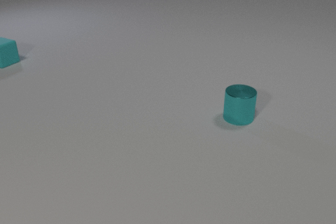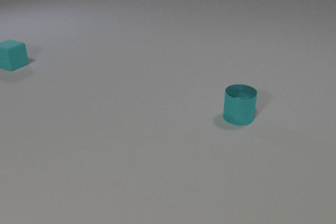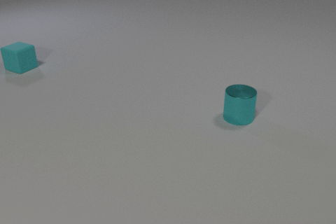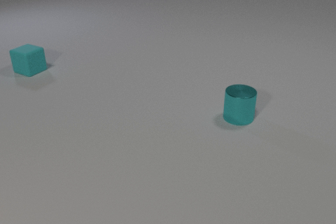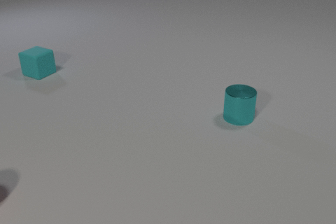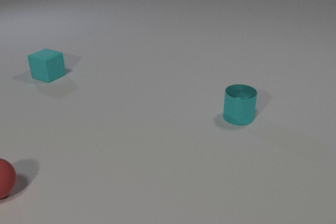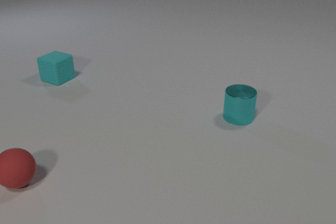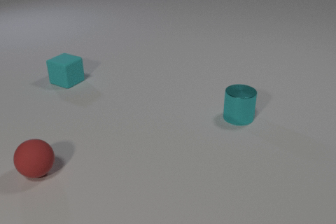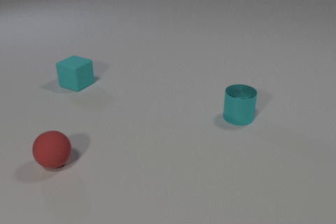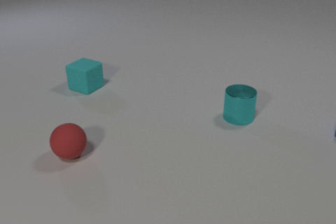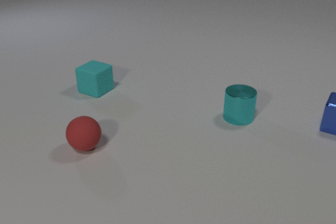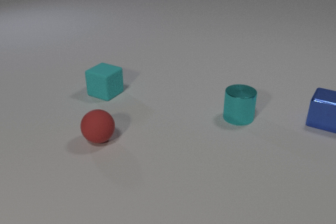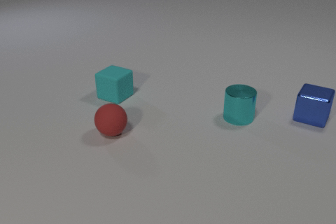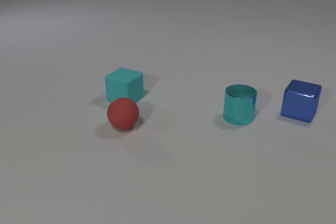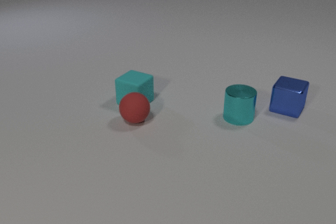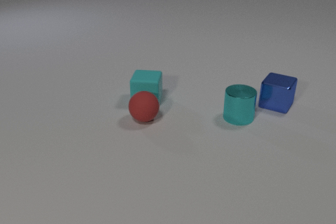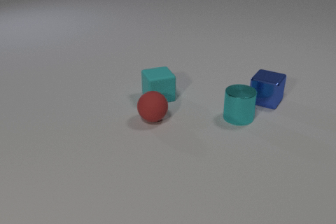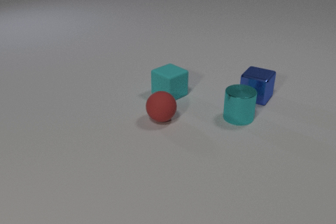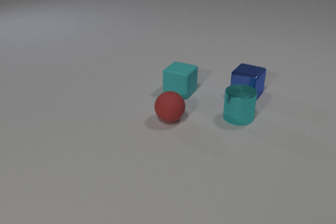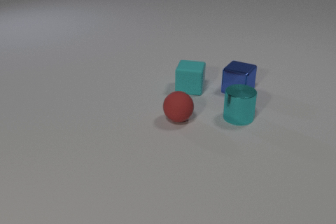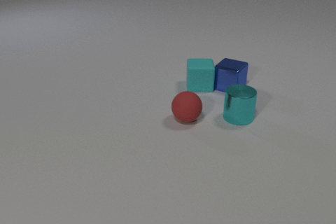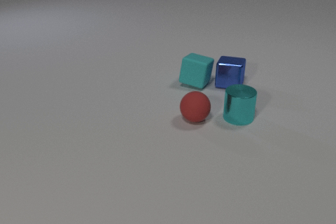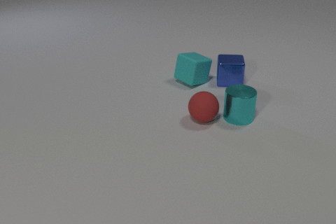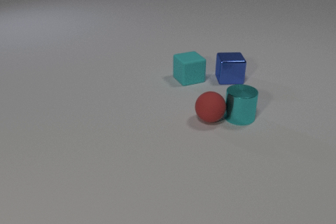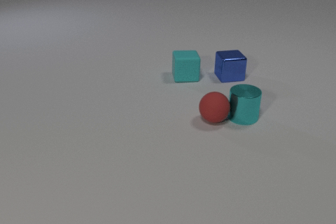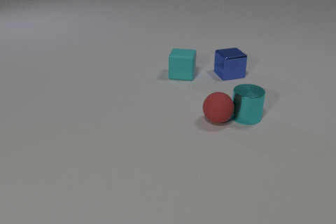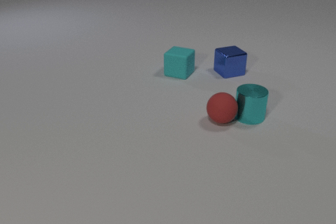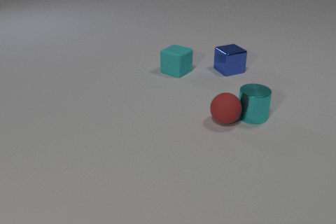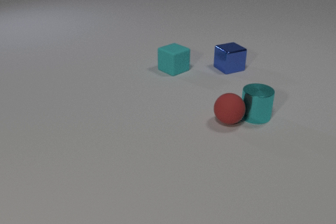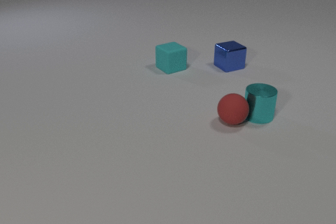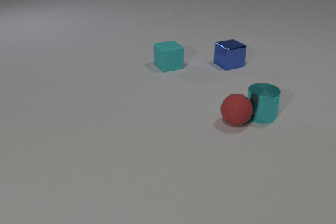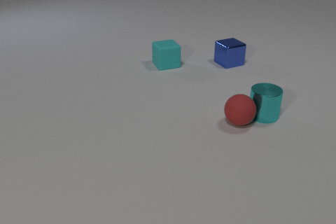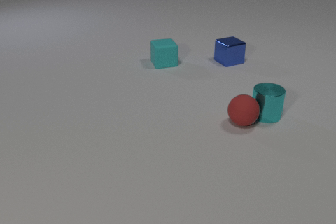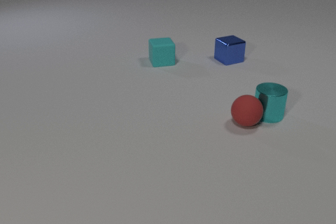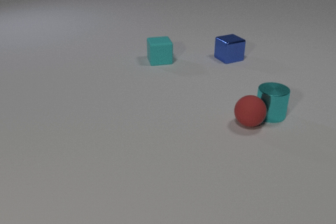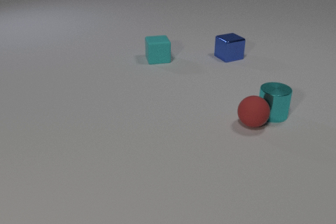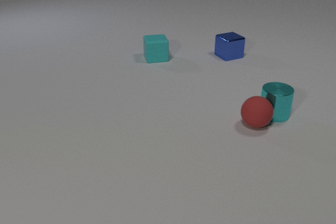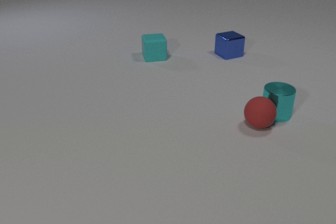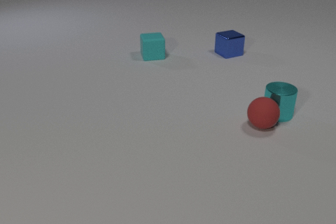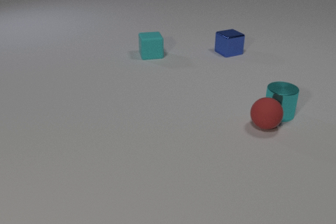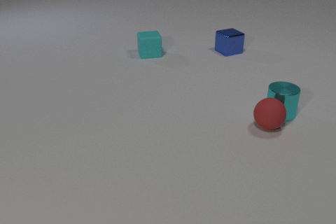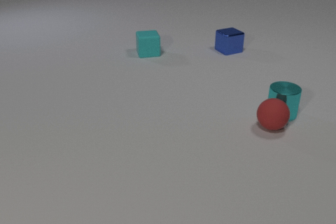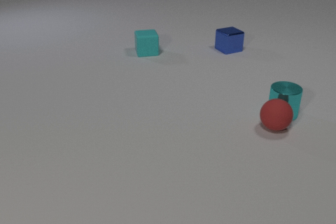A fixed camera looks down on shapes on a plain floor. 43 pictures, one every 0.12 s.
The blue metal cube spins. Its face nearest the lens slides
to the right.
The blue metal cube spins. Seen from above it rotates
counterclockwise.
0.00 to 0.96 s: The red rubber sphere comes in at the left edge, rolls to the right and away from the camera. The cyan rubber cube slides toward the camera and to the right.
0.96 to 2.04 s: The red rubber sphere rolls to the right and away from the camera. The cyan rubber cube slides to the right, spins counterclockwise seen from above by about 75 degrees, its near face sliding to the right. The blue metal cube comes in at the right edge, slides to the left and away from the camera. The red rubber sphere and the cyan rubber cube collide.
2.04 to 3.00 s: The red rubber sphere rolls to the right. The cyan rubber cube slides away from the camera, spins clockwise seen from above by about 45 degrees, its near face sliding to the left. The cyan metal cylinder slides to the right. The blue metal cube slides away from the camera and to the left, spins counterclockwise seen from above by about 45 degrees, its near face sliding to the right. The cyan rubber cube and the blue metal cube collide. The red rubber sphere and the cyan metal cylinder collide.
3.00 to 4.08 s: The red rubber sphere rolls to the right. The cyan rubber cube slides away from the camera and to the left, spins so that its near face slides to the left, clockwise seen from above. The cyan metal cylinder slides to the right and away from the camera. The blue metal cube slides away from the camera.
4.08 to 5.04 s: The red rubber sphere rolls to the right. The cyan rubber cube slides away from the camera and to the left. The cyan metal cylinder slides to the right. The blue metal cube slides away from the camera.
What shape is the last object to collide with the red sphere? cylinder.
What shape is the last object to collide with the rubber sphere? cylinder.
What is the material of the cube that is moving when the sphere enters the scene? rubber.
